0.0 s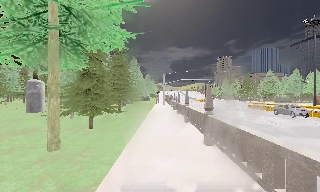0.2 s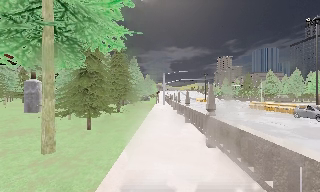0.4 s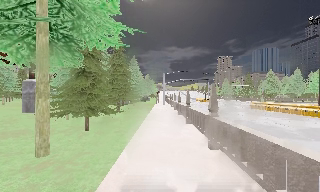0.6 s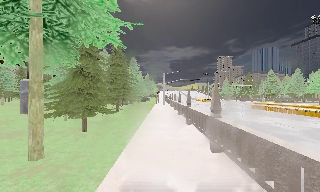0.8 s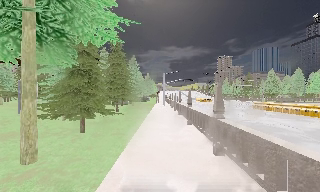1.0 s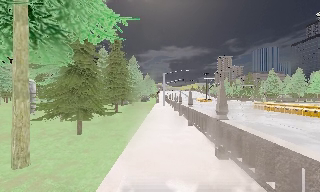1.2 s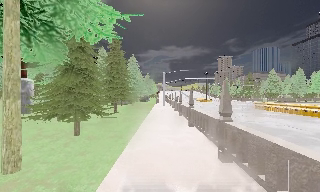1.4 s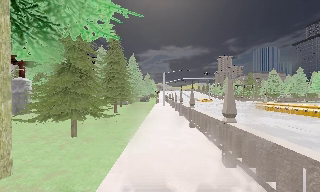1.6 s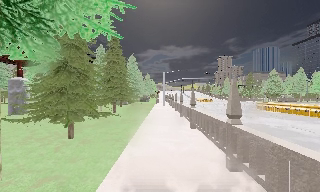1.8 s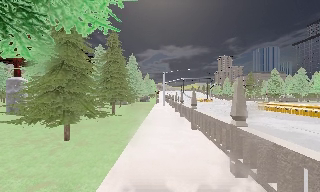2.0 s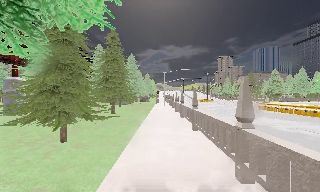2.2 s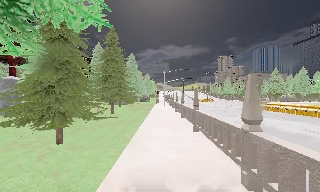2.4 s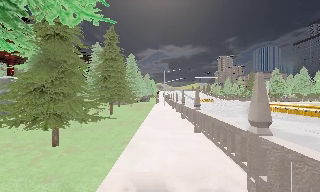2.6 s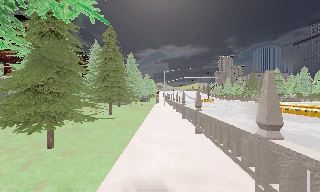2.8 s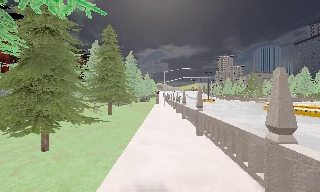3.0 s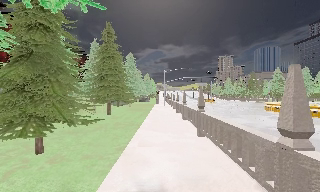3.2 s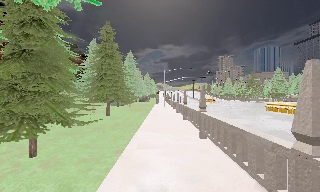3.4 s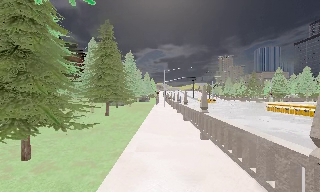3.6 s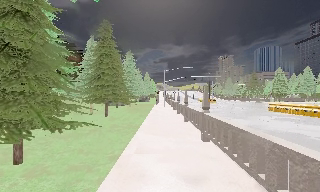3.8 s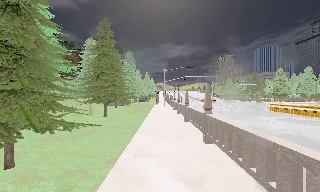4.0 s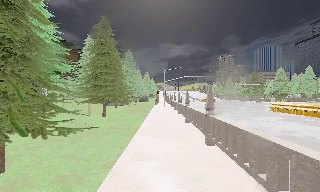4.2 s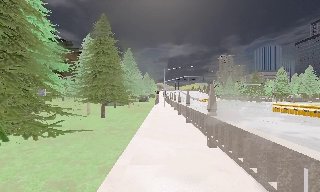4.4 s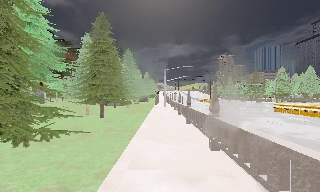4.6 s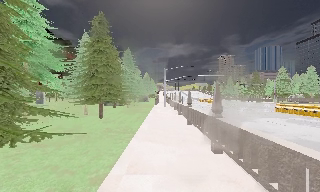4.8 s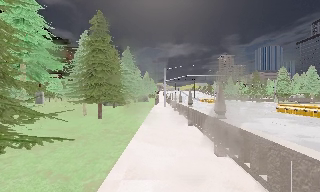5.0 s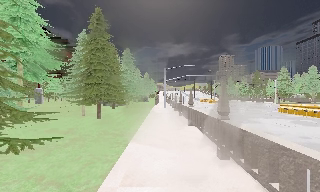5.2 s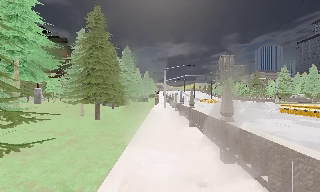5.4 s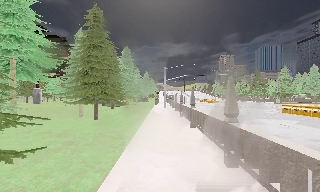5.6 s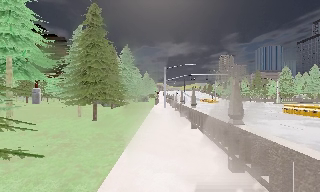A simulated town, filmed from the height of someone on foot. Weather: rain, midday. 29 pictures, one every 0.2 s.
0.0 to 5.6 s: The camera travels forward, about 9 m, so what stands in front looms larger.
The film runs forward here.
